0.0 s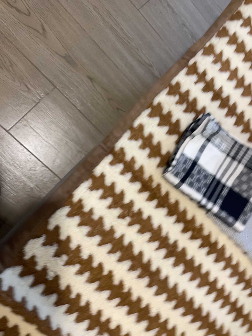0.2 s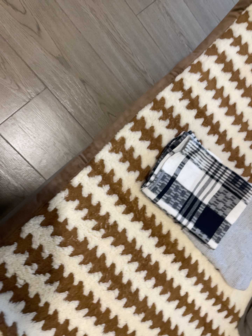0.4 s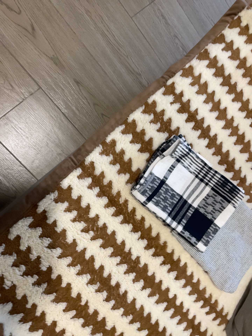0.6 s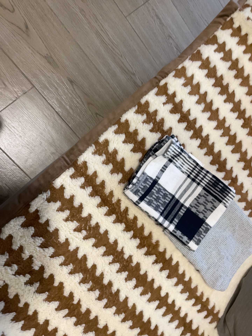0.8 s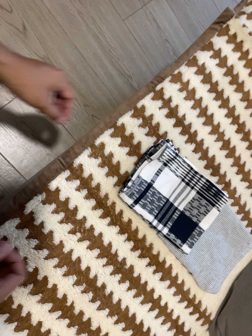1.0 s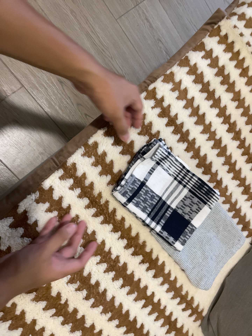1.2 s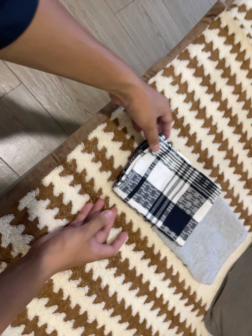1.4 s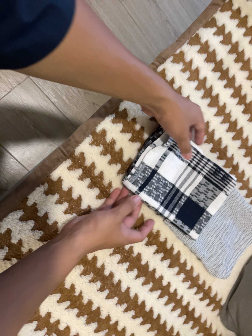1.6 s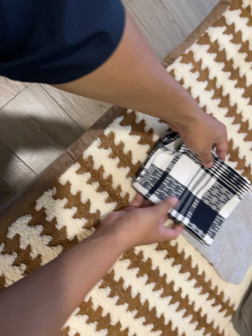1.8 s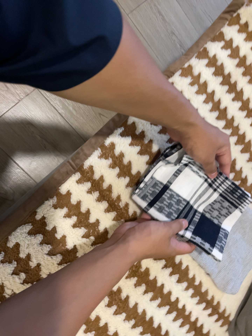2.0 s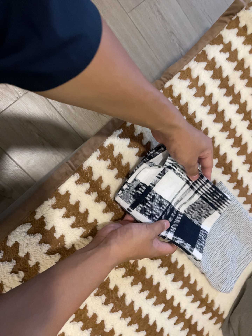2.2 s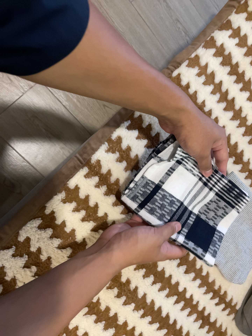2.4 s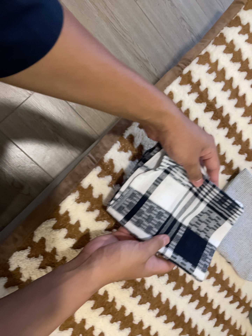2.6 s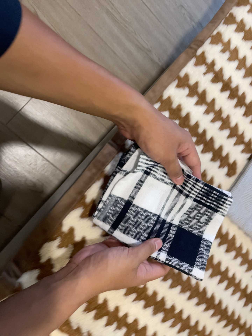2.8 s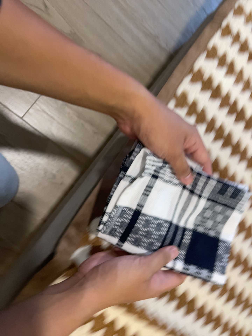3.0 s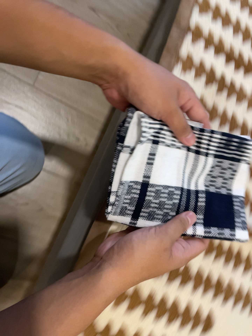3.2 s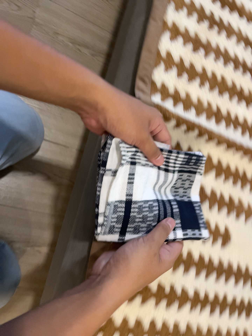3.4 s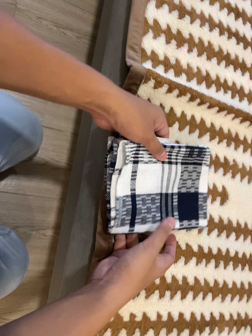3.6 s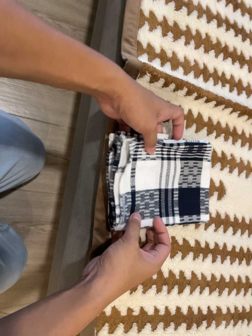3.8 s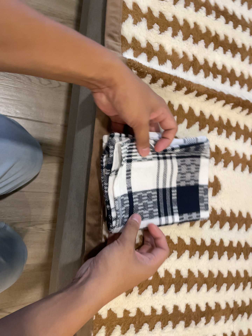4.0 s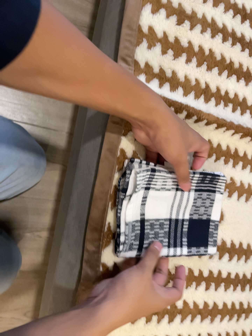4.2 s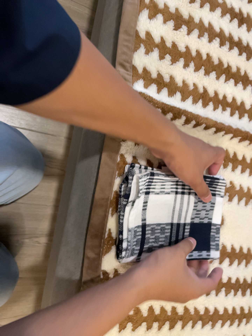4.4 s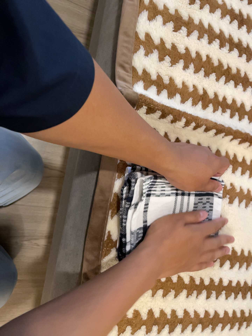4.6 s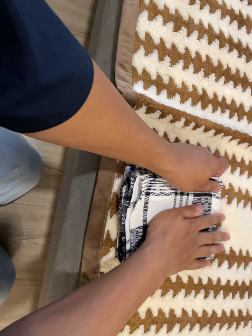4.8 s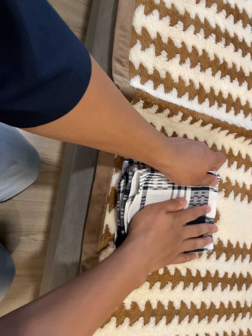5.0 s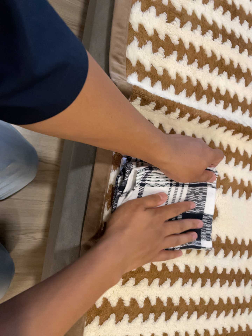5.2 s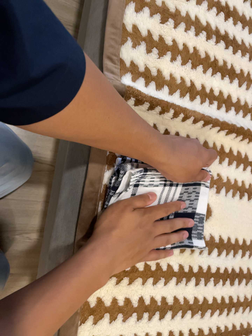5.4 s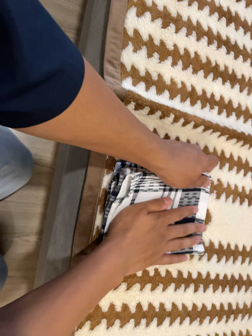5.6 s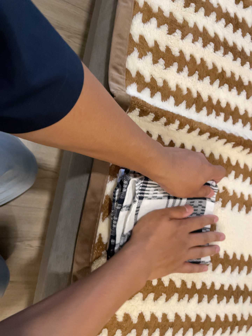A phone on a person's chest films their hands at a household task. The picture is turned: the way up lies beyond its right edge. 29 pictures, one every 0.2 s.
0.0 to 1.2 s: The camera travels to its right, about 6 cm, so close, fixed things drift to the left.
1.2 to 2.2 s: The camera shifts only a little, or ends up much as it began.
2.2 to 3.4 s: The camera travels toward the bottom of its view and to its left, about 40 cm, so close, fixed things drift upward. It rolls about its line of sight by about 35 degrees, and the scene rotates counterclockwise.
3.4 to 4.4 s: The camera travels toward the top of its view, about 8 cm.
4.4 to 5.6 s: The camera keeps its place and its aim.
The film runs backward here.
